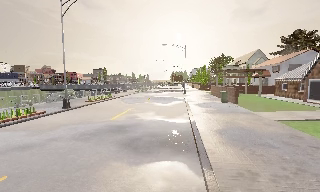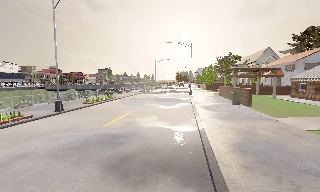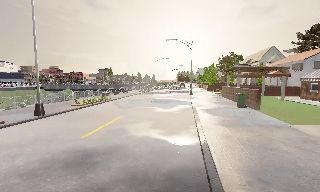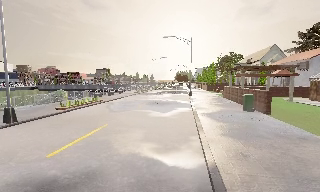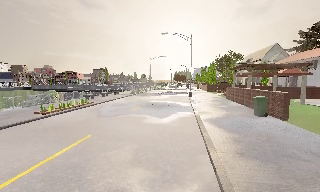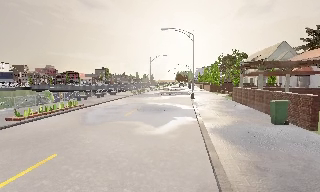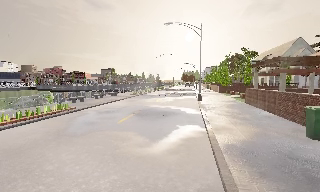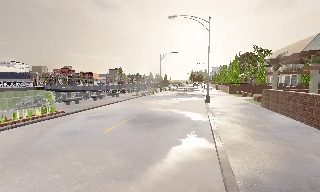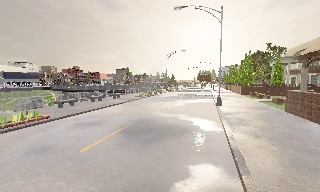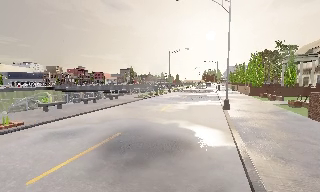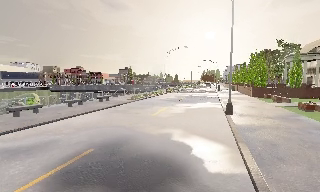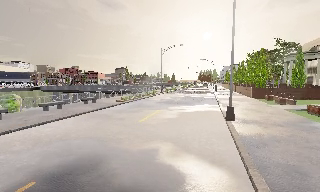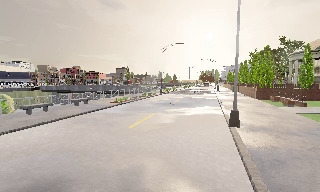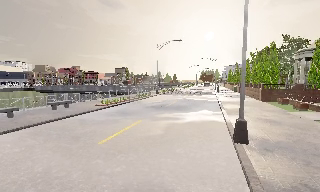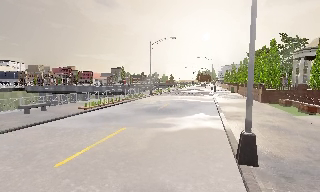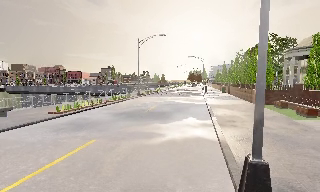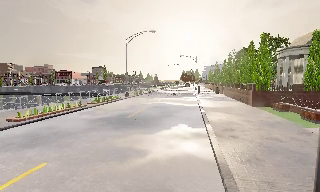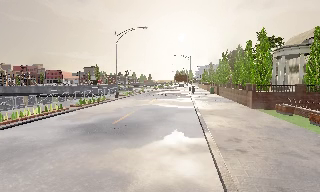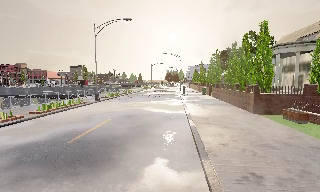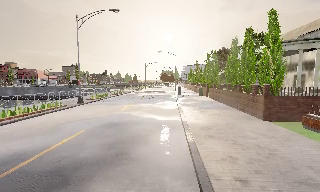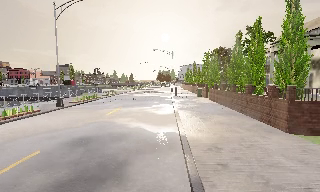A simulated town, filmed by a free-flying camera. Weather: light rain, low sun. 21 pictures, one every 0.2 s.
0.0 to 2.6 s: The camera pans to its left, which is counterclockwise from overhead, by about 10 degrees. It travels forward, about 20 m, so what stands in front looms larger.
2.6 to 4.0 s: The camera swings to its right by about 15 degrees, and the scene slides to the left. It travels forward, about 11 m, so what stands in front looms larger.
The film runs forward here.
